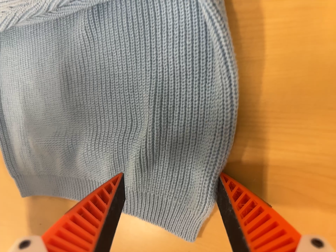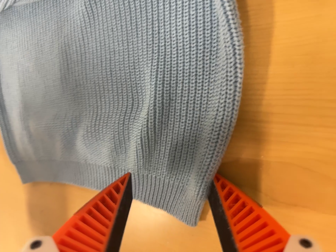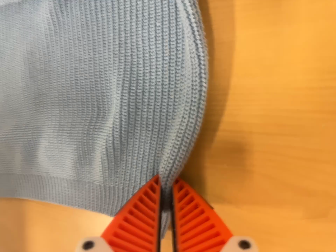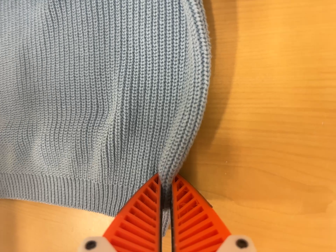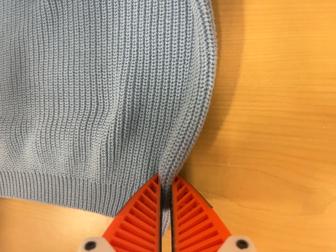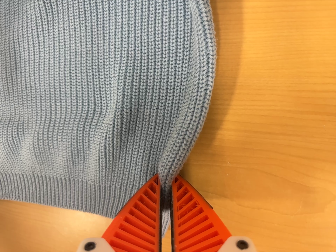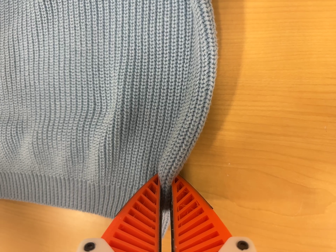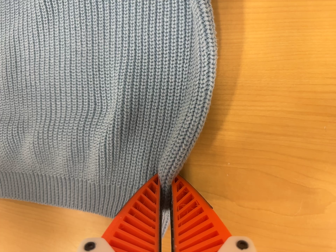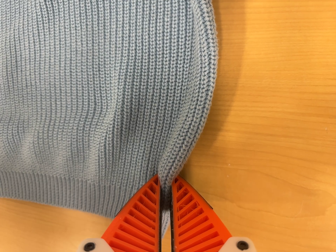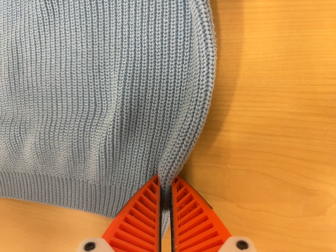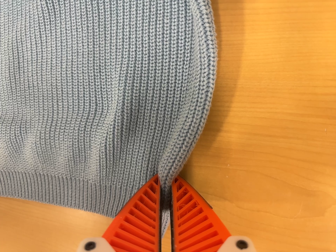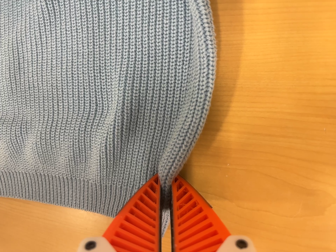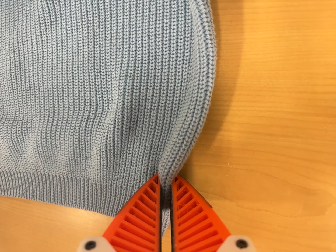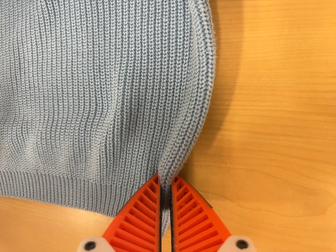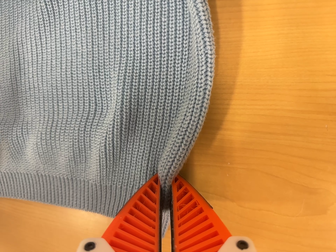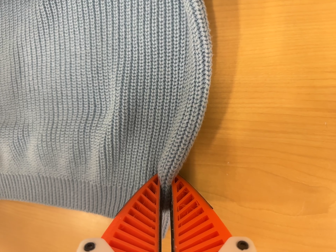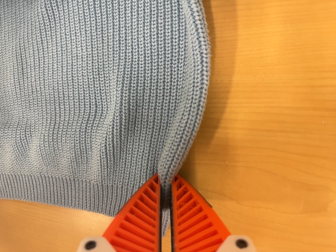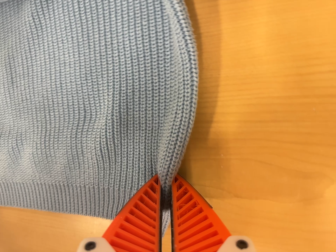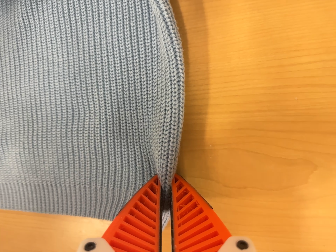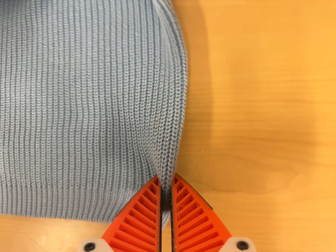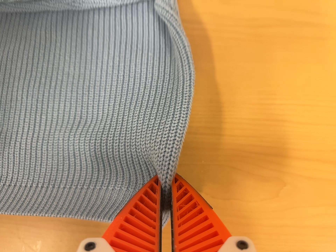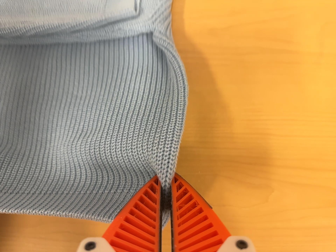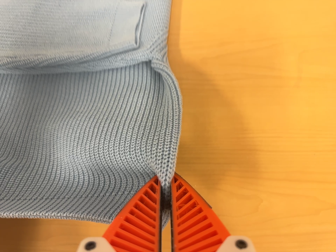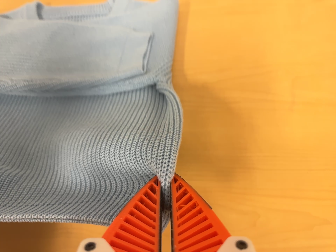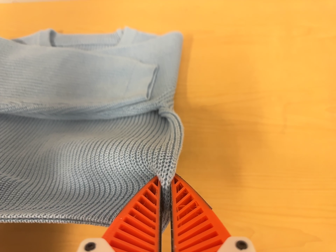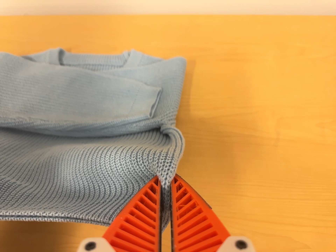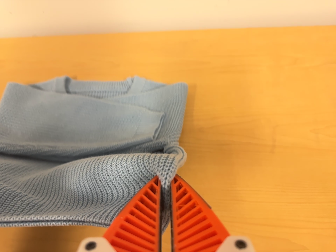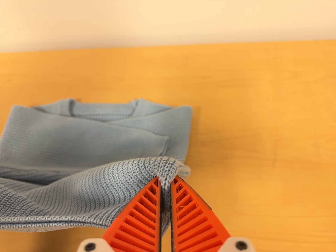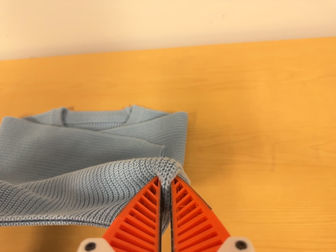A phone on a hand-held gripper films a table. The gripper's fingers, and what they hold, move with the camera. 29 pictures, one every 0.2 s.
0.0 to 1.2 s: The scene slides to the left, as the camera pans about 15 degrees to its right.
1.2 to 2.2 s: The camera keeps its place and its aim.
2.2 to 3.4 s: The camera shifts only a little, or ends up much as it began.
3.4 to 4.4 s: The camera pans to its right by about 15 degrees. It travels backward, to its left and toward the bottom of its view, about 12 cm, so what stands in front gets smaller. Its aim tips toward the top of its view by about 25 degrees, and the scene shifts downward.
4.4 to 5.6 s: The camera travels backward, about 10 cm, so what stands in front gets smaller. Its aim tips toward the top of its view by about 15 degrees, and the scene shifts downward.
The film runs forward here.
